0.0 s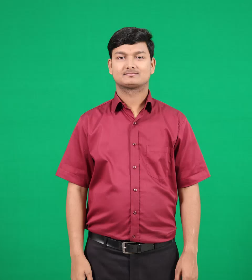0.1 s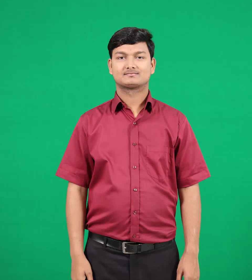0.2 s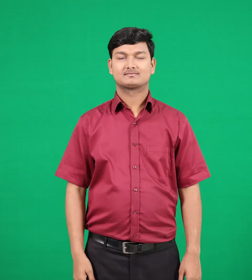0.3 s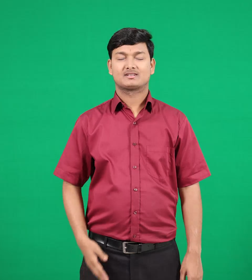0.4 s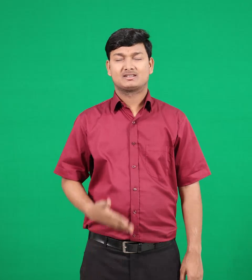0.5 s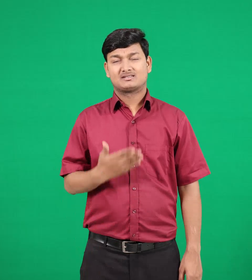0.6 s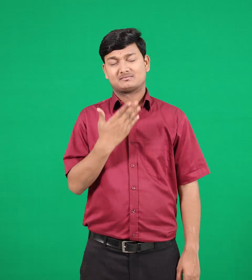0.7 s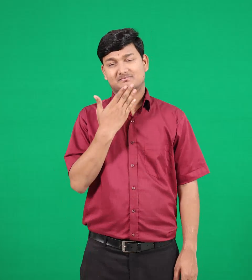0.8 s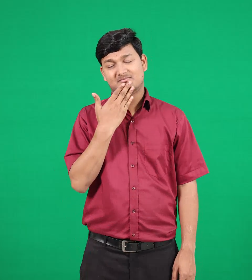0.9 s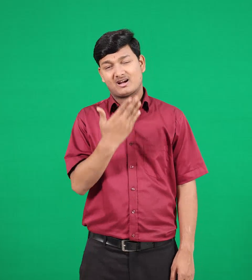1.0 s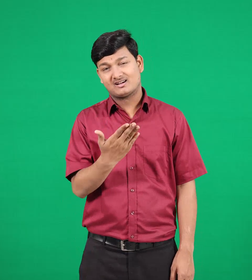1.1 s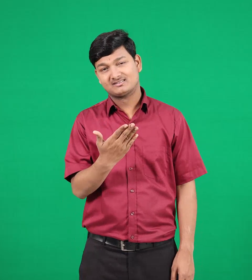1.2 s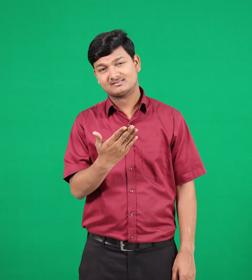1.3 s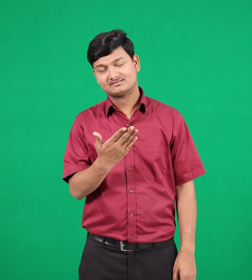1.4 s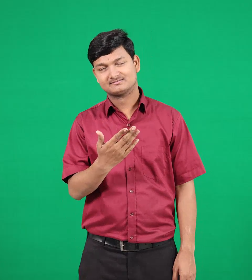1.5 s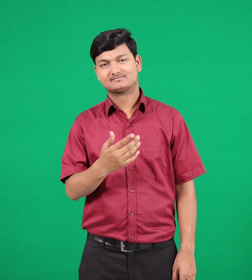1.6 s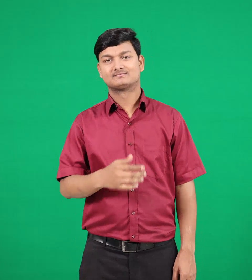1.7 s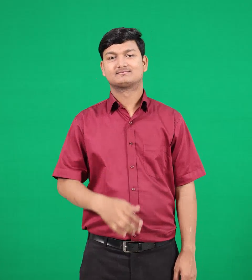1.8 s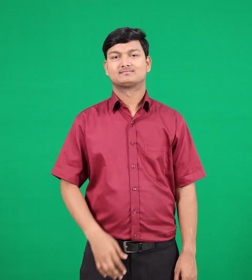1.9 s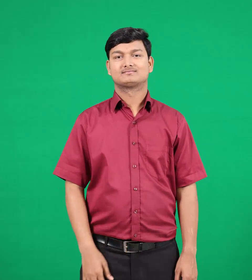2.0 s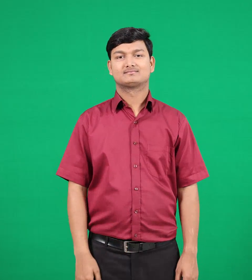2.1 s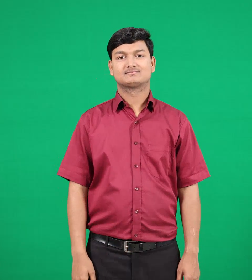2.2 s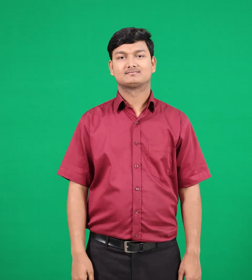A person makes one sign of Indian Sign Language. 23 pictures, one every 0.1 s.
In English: pity
